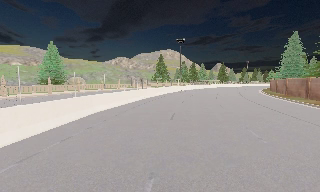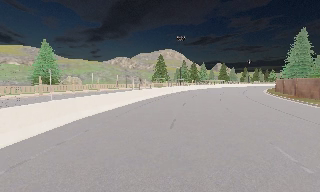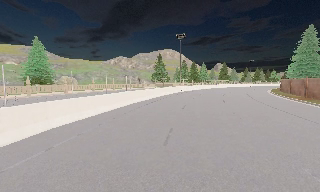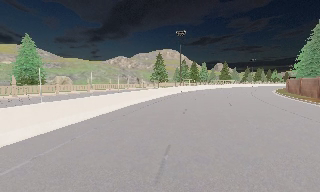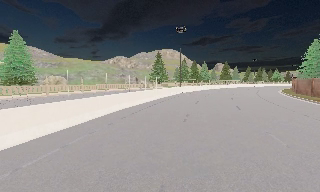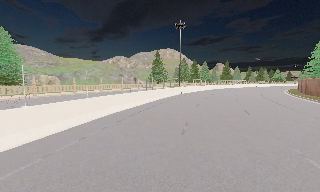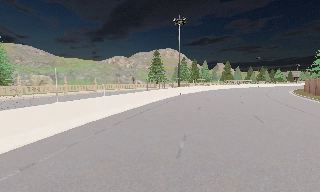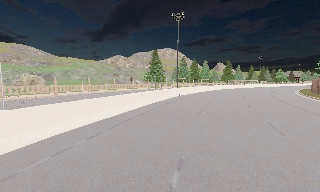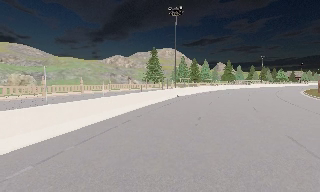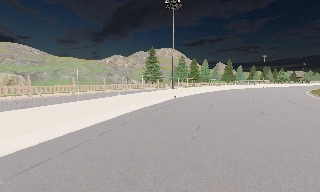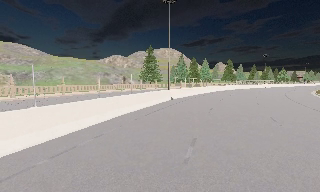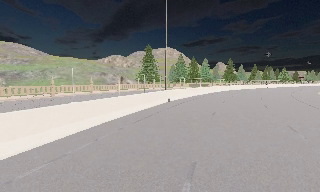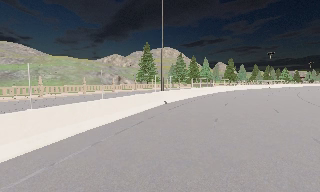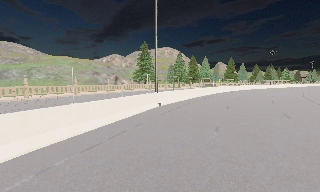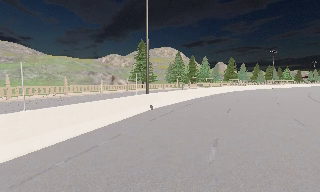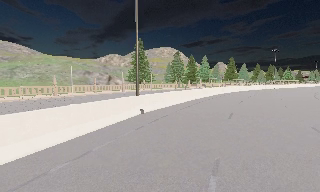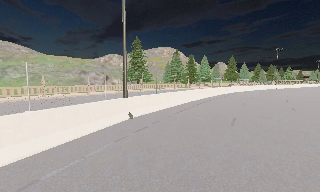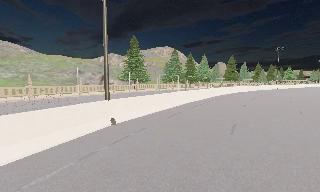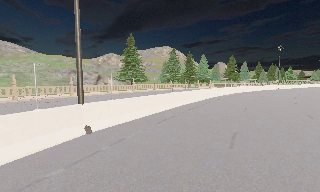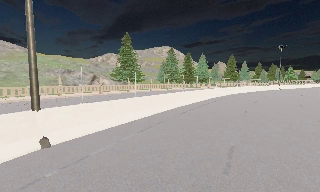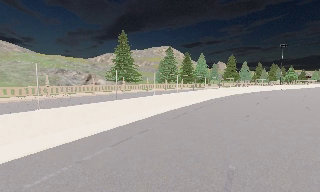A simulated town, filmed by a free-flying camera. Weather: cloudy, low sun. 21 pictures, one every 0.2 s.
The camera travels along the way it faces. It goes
forward.
0.0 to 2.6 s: The camera travels forward, about 25 m, so what stands in front looms larger.
2.6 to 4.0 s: The camera travels forward and to its right, about 11 m, so what stands in front looms larger.
The film runs forward here.
